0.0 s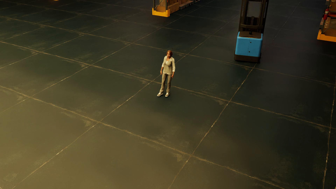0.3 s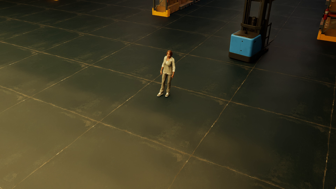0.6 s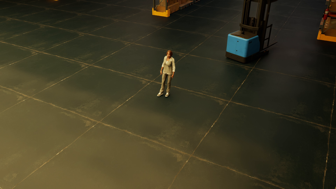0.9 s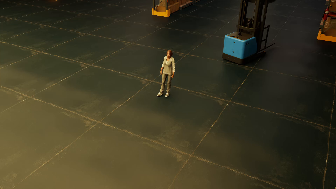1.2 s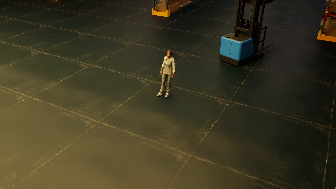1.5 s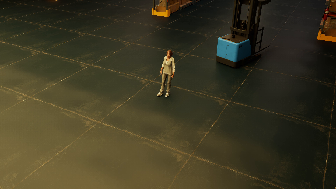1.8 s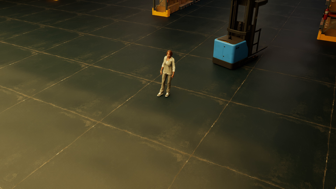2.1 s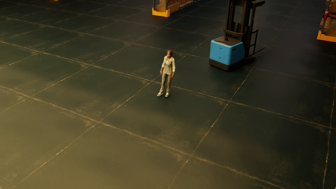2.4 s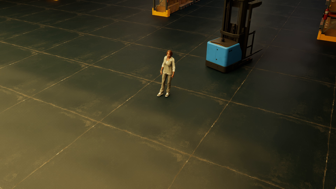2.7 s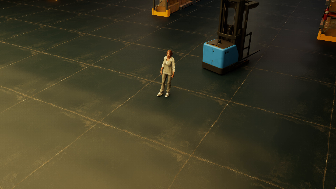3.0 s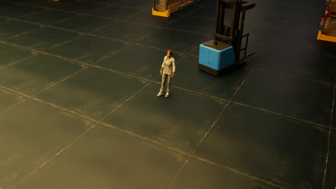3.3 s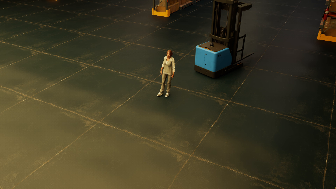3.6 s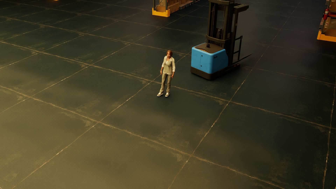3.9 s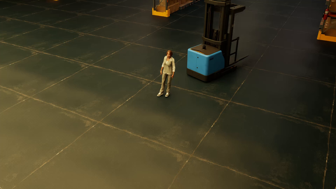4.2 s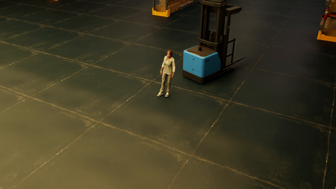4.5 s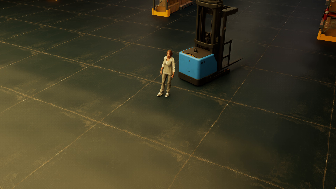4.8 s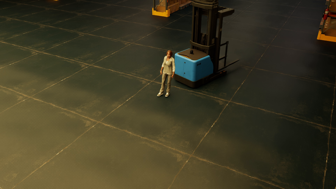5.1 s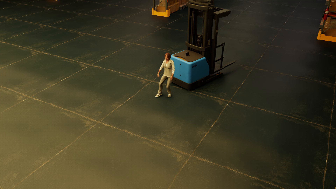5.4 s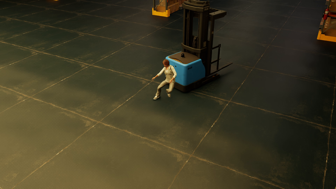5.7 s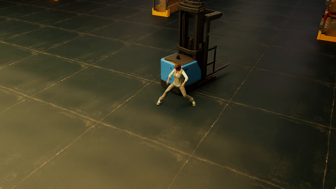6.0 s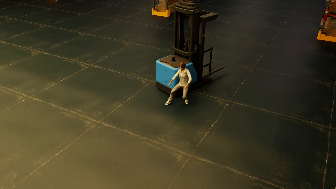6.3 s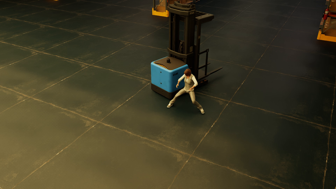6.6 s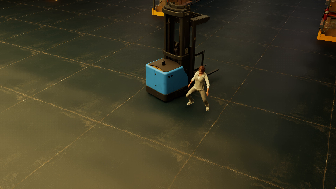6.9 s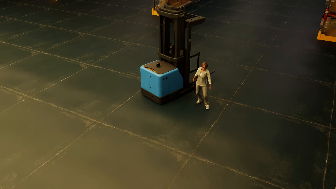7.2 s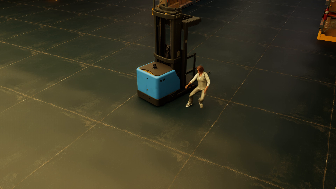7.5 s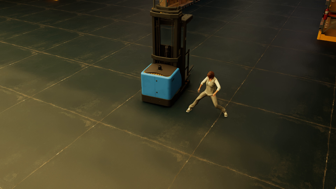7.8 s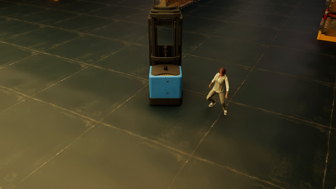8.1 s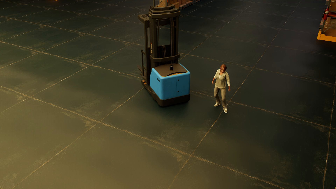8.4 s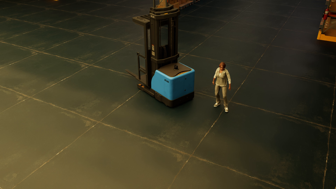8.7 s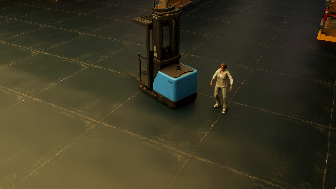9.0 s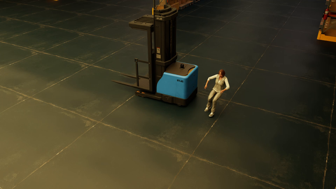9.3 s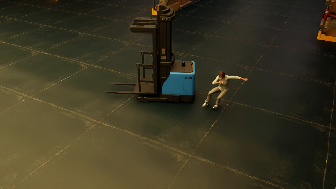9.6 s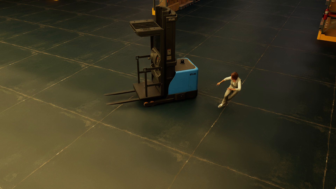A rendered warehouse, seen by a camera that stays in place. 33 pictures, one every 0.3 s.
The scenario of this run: Near miss between a forklift and a person.
